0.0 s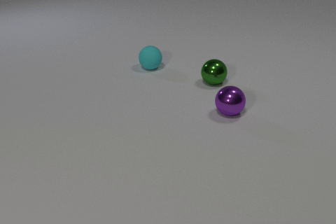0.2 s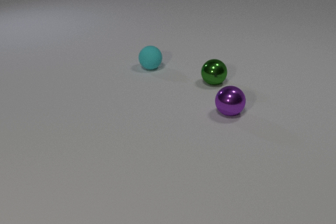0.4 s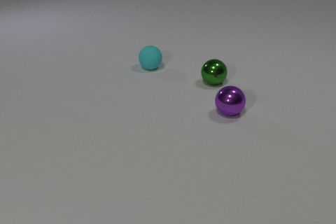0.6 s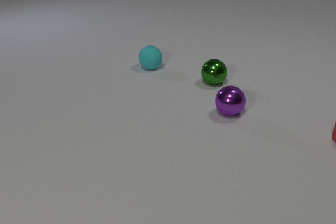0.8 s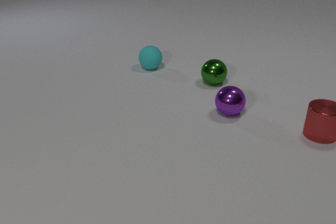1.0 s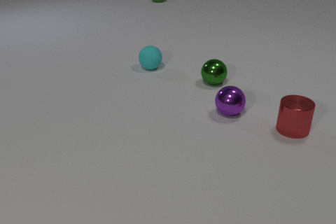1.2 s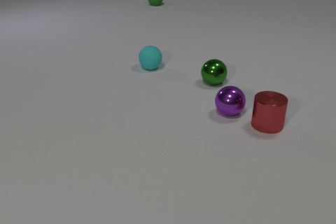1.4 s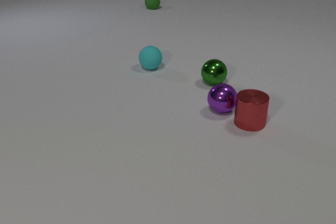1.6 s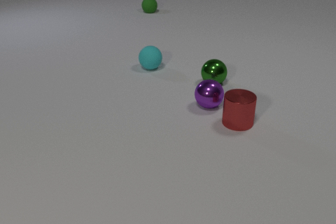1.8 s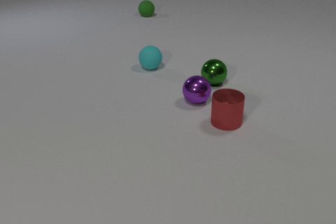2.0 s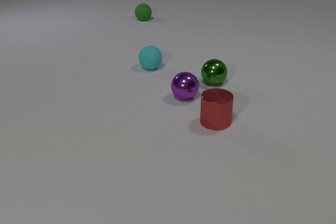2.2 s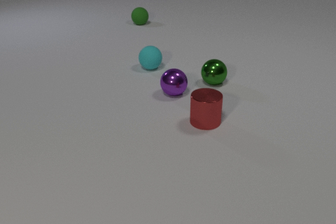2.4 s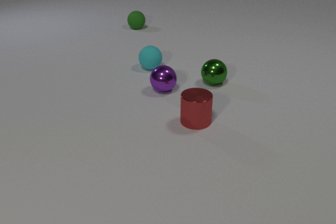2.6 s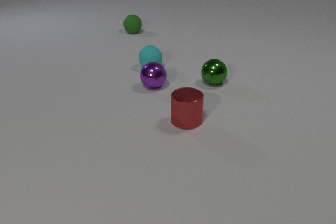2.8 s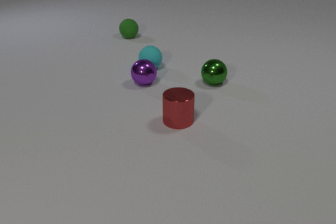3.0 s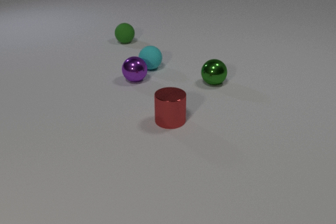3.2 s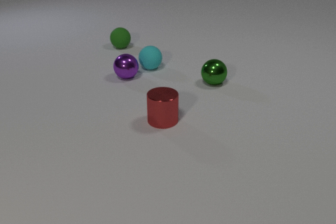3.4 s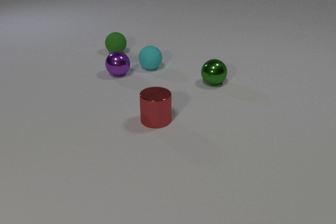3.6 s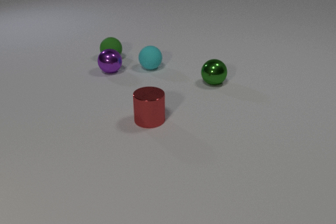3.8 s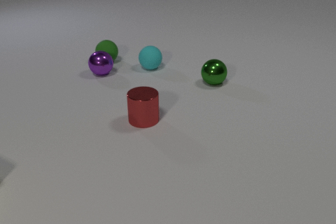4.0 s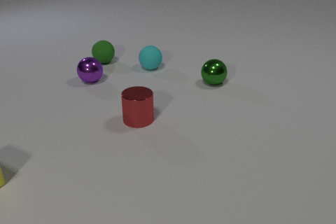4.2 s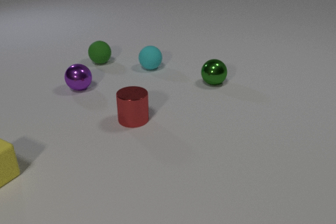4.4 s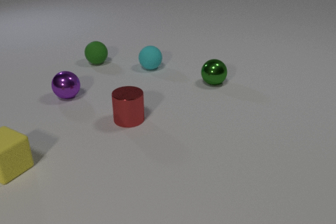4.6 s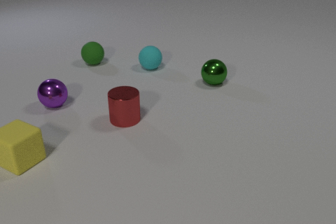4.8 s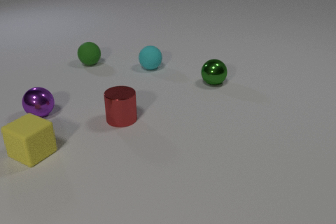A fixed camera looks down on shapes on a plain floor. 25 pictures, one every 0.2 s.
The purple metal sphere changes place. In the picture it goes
to the left.
The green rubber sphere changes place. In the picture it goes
toward the camera.
0.0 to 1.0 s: The red metal cylinder comes in at the right edge, slides to the left. The green rubber sphere comes in at the top edge, rolls toward the camera.
1.0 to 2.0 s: The red metal cylinder slides to the left. The purple metal sphere rolls to the left and away from the camera. The green rubber sphere rolls toward the camera. The red metal cylinder and the purple metal sphere collide.
2.0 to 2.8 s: The red metal cylinder slides to the left. The purple metal sphere rolls to the left and away from the camera. The green rubber sphere rolls toward the camera.
2.8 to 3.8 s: The red metal cylinder slides to the left. The purple metal sphere rolls to the left and away from the camera. The green rubber sphere rolls toward the camera. The purple metal sphere and the green rubber sphere collide.
3.8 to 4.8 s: The red metal cylinder slides to the left. The purple metal sphere rolls toward the camera and to the left. The green rubber sphere rolls to the left. The yellow rubber cube comes in at the left edge, slides to the right and away from the camera.
What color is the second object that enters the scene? green.
What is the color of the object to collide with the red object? purple.
What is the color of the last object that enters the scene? yellow.
